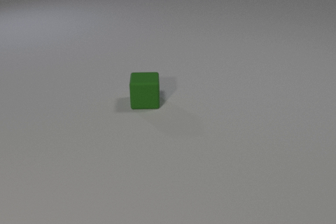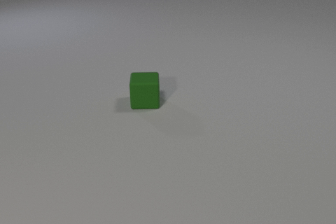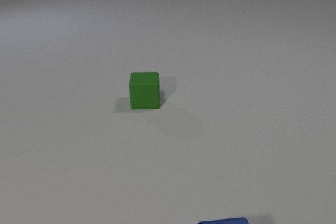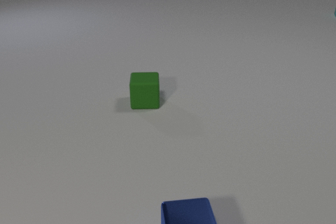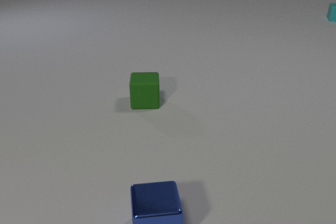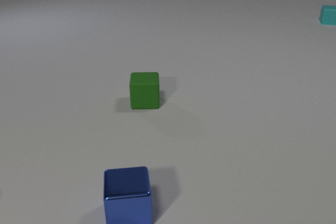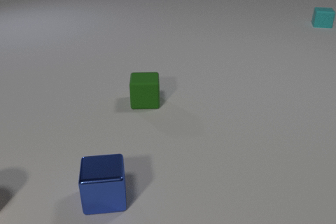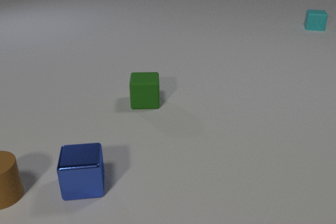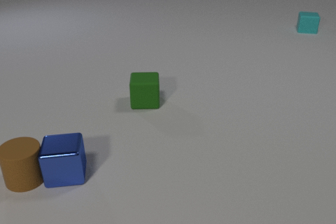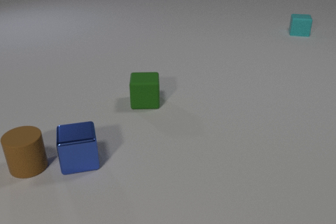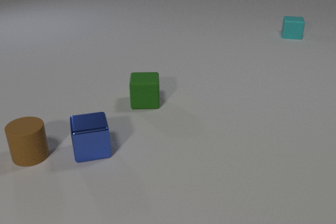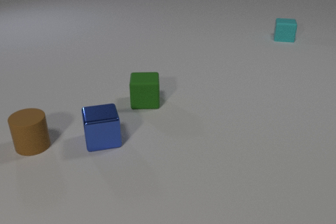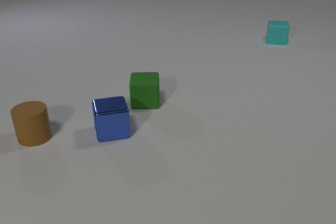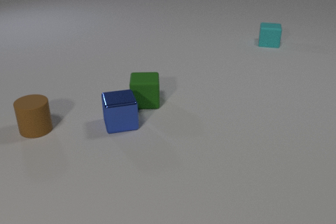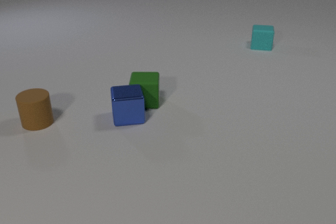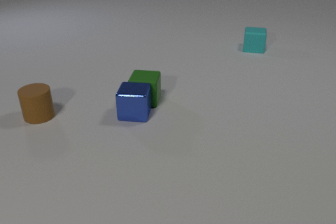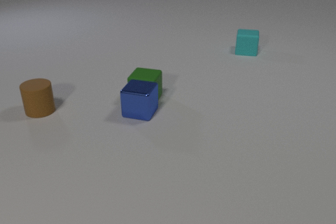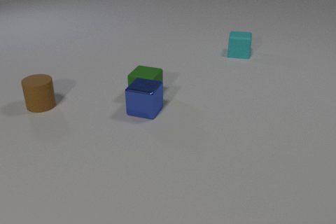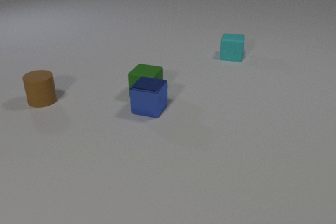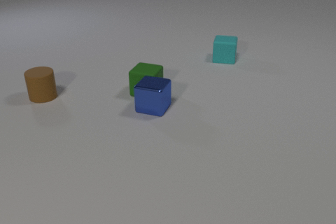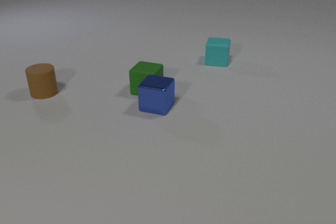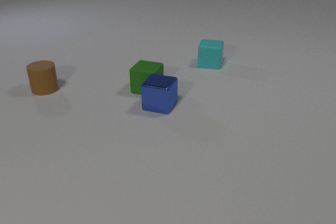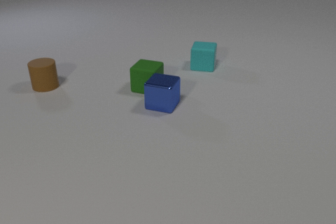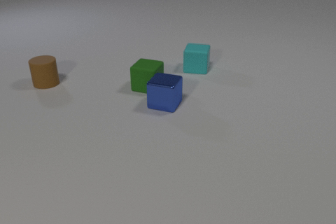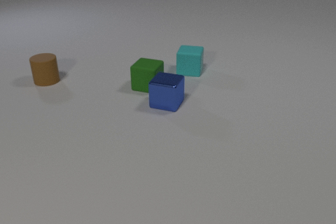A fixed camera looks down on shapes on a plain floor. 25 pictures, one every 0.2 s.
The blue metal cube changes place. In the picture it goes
away from the camera.
The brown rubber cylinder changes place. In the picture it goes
away from the camera.
0.0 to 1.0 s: The blue metal cube comes in at the bottom edge, slides to the left and away from the camera. The cyan rubber cube comes in at the right edge, slides toward the camera and to the left.
1.0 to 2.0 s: The blue metal cube slides away from the camera. The brown rubber cylinder comes in at the left edge, slides away from the camera and to the right. The cyan rubber cube slides toward the camera and to the left. The blue metal cube and the brown rubber cylinder collide.
2.0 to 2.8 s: The blue metal cube slides away from the camera and to the right. The brown rubber cylinder slides away from the camera. The cyan rubber cube slides toward the camera and to the left. The blue metal cube and the green rubber cube collide.
2.8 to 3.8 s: The blue metal cube slides to the right and away from the camera, spins clockwise seen from above by about 30 degrees, its near face sliding to the left. The brown rubber cylinder slides away from the camera. The green rubber cube slides away from the camera. The cyan rubber cube slides toward the camera and to the left.
3.8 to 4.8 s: The blue metal cube slides to the right and away from the camera. The brown rubber cylinder slides away from the camera. The green rubber cube slides away from the camera. The cyan rubber cube slides to the left and toward the camera.
Are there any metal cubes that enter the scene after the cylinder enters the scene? no.
How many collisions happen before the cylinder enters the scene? 0.
What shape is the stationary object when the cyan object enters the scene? cube.
